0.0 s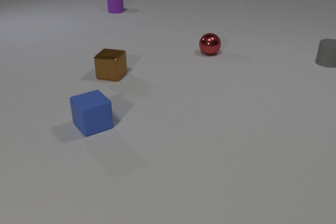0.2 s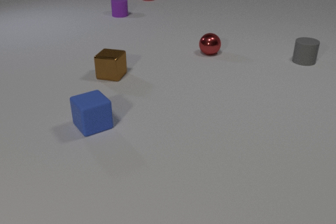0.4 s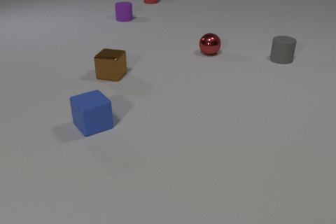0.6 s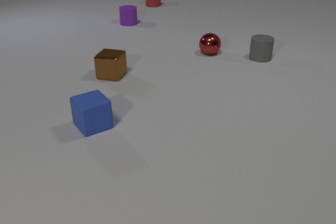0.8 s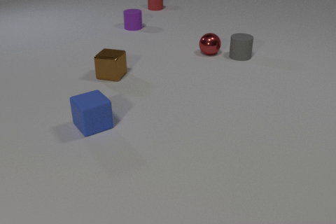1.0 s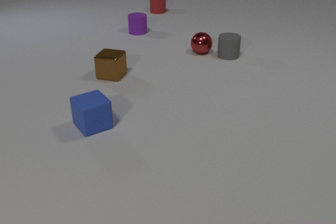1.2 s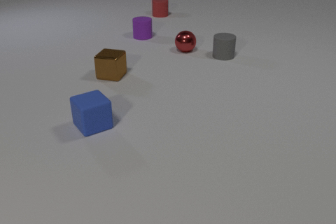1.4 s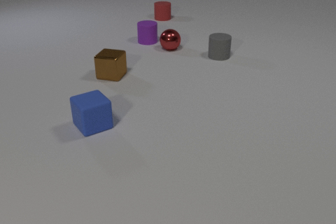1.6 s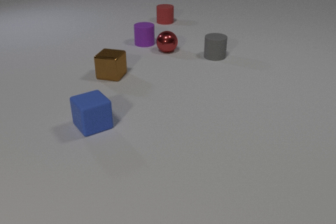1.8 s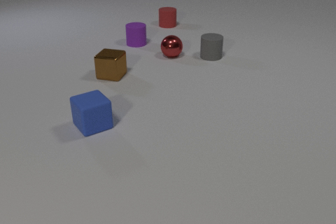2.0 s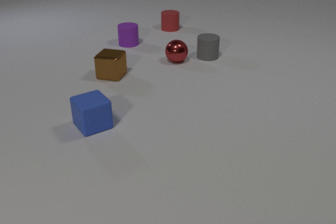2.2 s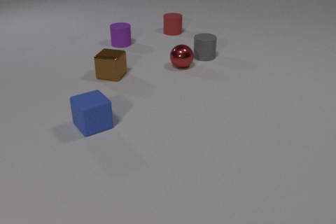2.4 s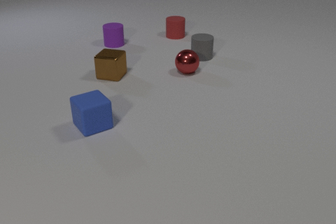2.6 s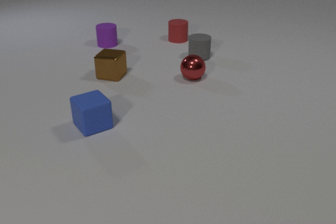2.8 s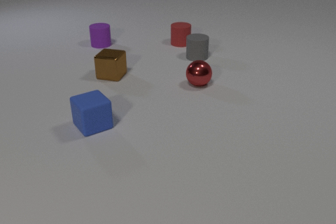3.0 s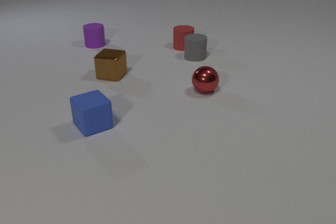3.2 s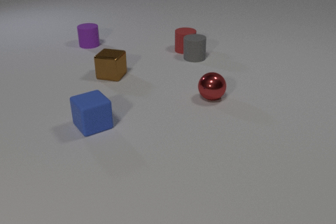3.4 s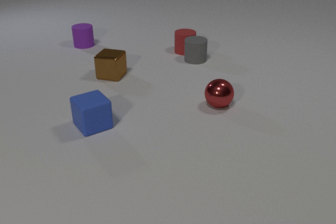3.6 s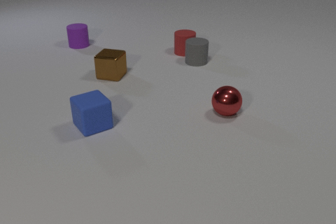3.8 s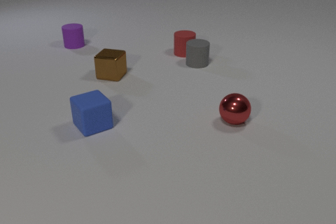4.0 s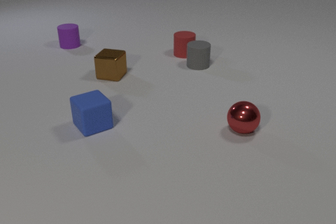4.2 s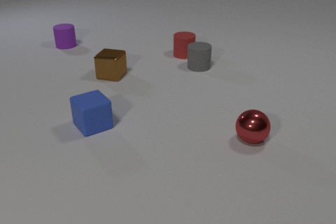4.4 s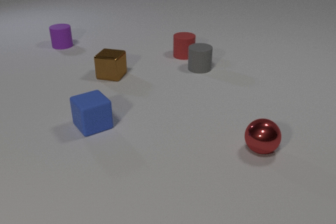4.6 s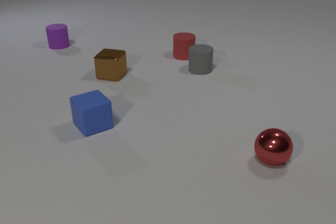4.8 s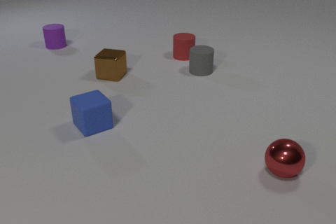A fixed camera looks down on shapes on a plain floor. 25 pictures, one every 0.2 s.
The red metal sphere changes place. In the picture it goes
toward the camera.
The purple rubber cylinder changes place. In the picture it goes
toward the camera.
0.0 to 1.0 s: The gray rubber cylinder slides to the left. The red metal sphere rolls to the left. The red rubber cylinder comes in at the top edge, slides toward the camera. The purple rubber cylinder slides toward the camera. The gray rubber cylinder and the red metal sphere collide.
1.0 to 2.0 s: The gray rubber cylinder slides to the left. The red metal sphere rolls toward the camera and to the left. The red rubber cylinder slides toward the camera. The purple rubber cylinder slides toward the camera. The red metal sphere and the purple rubber cylinder collide.
2.0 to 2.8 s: The gray rubber cylinder slides to the left. The red metal sphere rolls toward the camera and to the right. The red rubber cylinder slides toward the camera. The purple rubber cylinder slides to the left.
2.8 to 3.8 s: The gray rubber cylinder slides toward the camera. The red metal sphere rolls toward the camera and to the right. The red rubber cylinder slides toward the camera. The purple rubber cylinder slides to the left. The gray rubber cylinder and the red rubber cylinder collide.
3.8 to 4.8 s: The gray rubber cylinder slides toward the camera. The red metal sphere rolls toward the camera and to the right. The red rubber cylinder slides toward the camera. The purple rubber cylinder slides to the left.
What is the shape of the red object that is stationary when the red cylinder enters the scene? sphere.
How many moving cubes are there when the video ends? 0.
What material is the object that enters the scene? rubber.
